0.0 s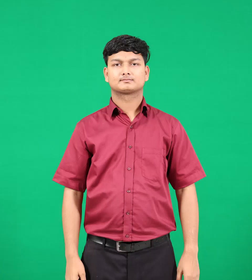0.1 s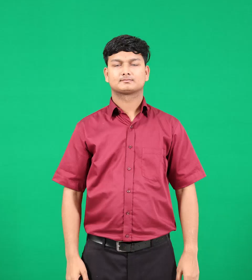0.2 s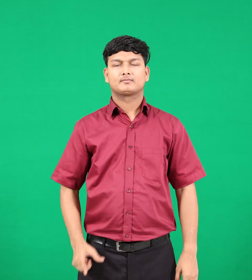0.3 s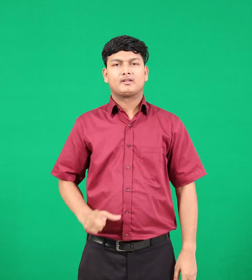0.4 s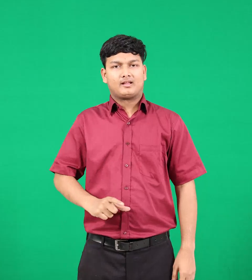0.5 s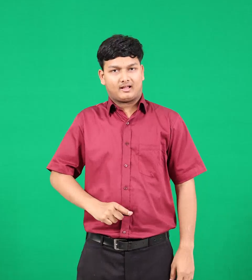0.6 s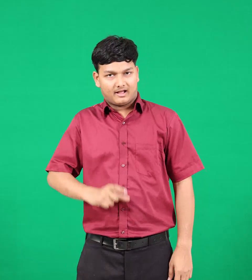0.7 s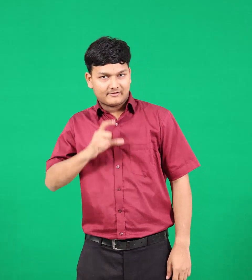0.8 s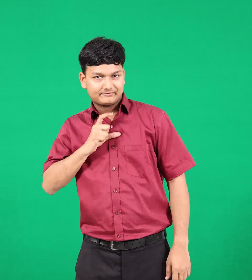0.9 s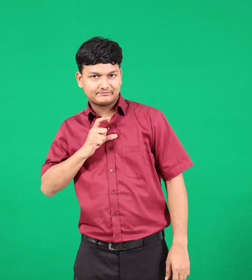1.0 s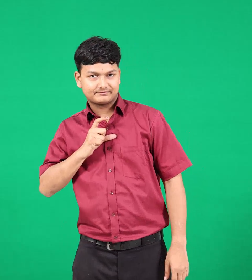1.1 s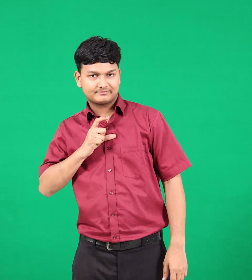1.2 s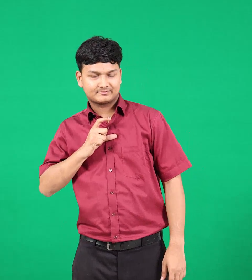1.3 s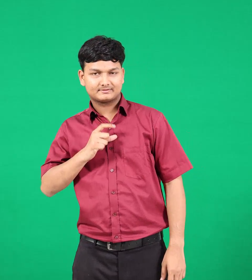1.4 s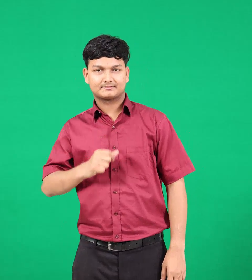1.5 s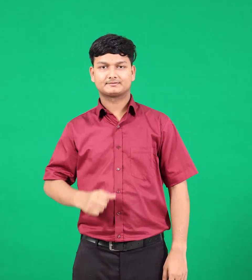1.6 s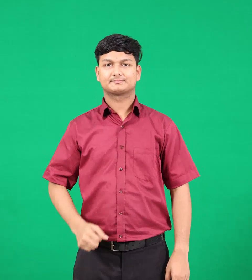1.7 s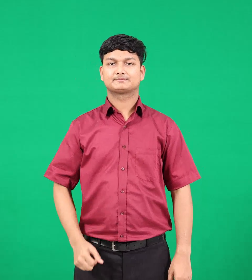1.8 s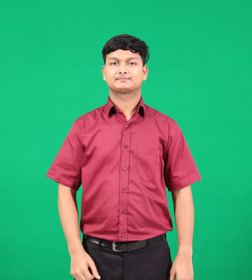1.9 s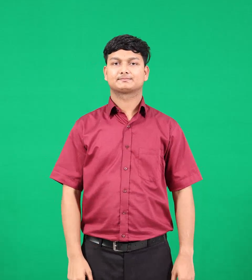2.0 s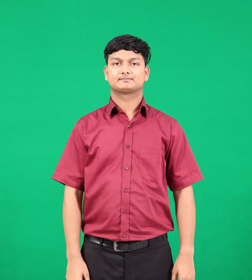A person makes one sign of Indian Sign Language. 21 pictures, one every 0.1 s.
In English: confident
